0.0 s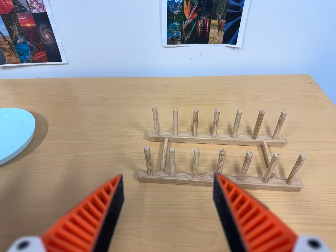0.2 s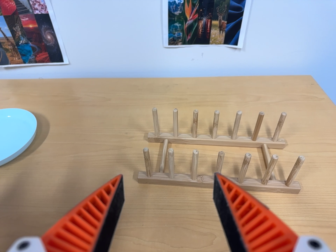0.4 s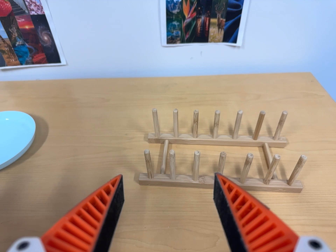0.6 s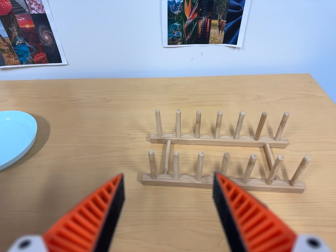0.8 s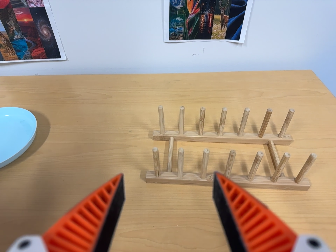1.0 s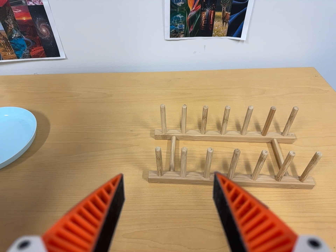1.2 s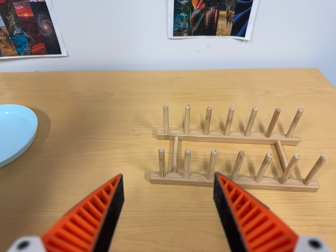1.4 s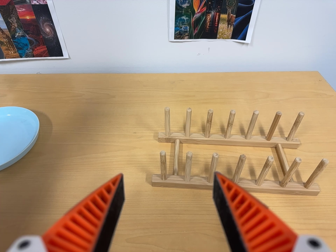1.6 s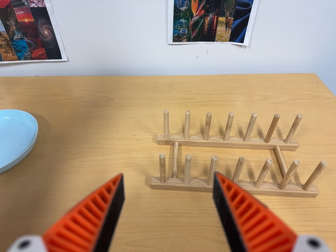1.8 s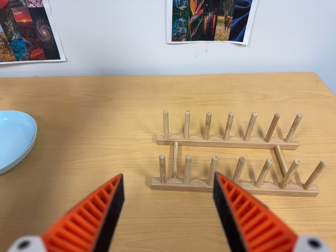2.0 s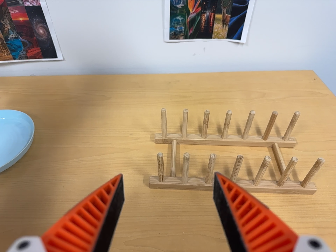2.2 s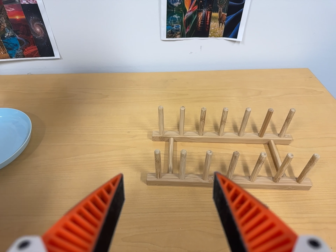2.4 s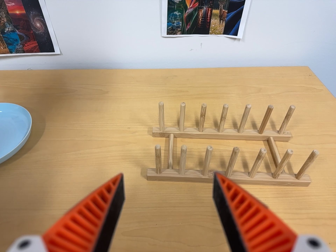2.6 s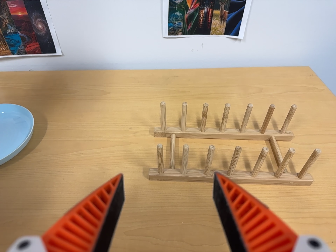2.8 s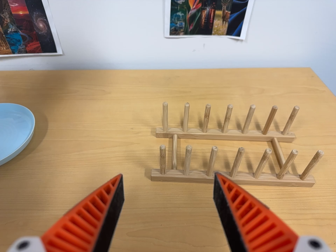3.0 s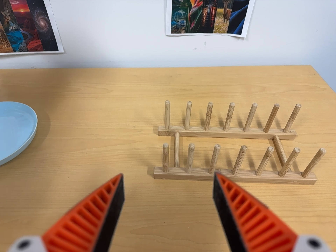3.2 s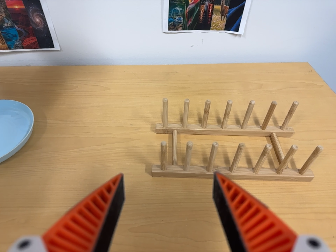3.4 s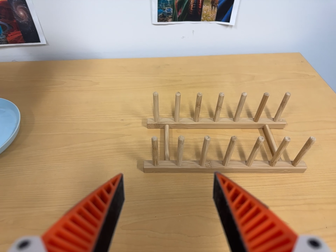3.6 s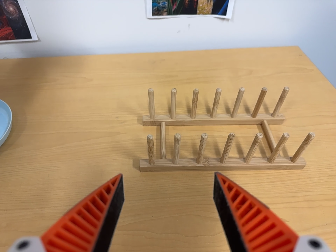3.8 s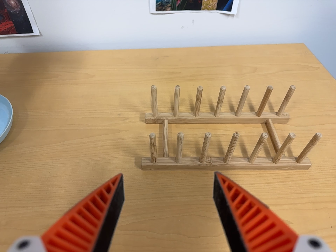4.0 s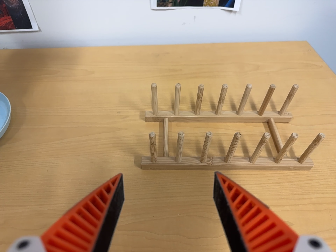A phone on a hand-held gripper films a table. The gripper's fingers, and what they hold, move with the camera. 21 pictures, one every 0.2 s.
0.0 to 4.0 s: The camera travels to its left and forward, about 8 cm.
The film runs forward here.
